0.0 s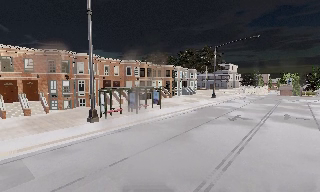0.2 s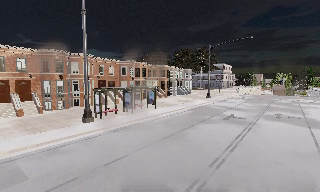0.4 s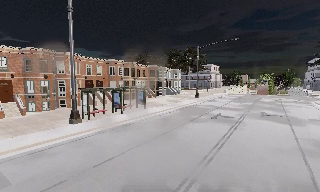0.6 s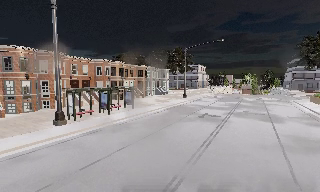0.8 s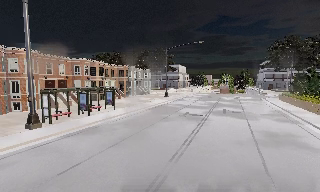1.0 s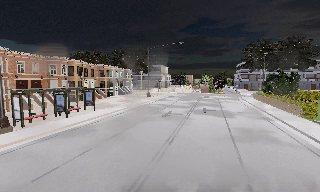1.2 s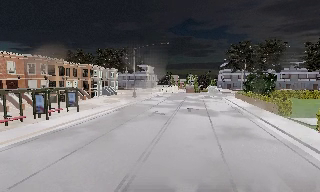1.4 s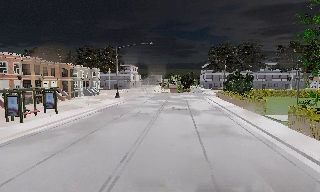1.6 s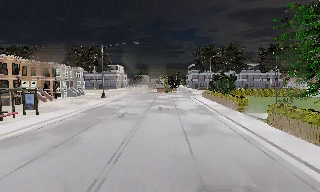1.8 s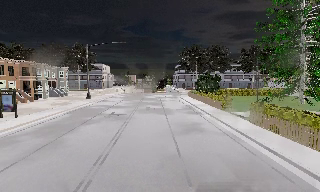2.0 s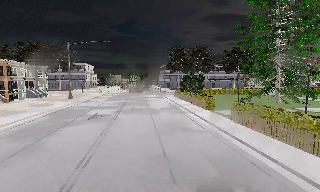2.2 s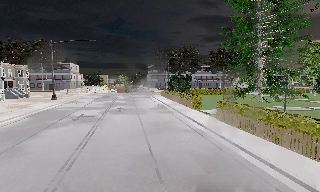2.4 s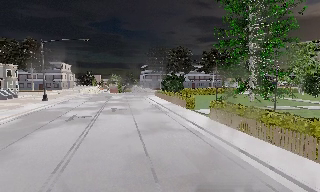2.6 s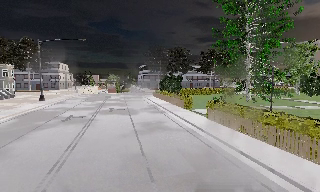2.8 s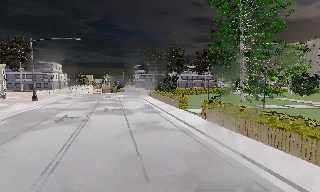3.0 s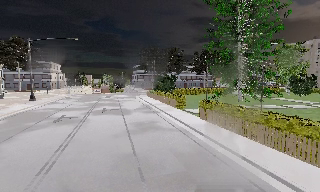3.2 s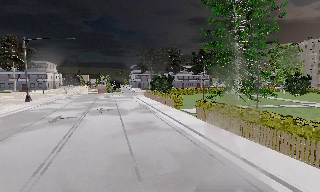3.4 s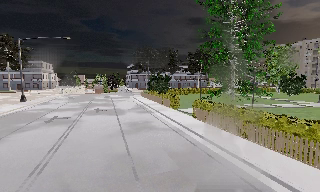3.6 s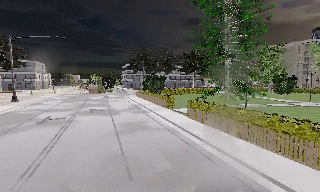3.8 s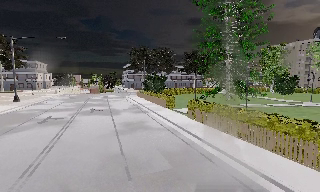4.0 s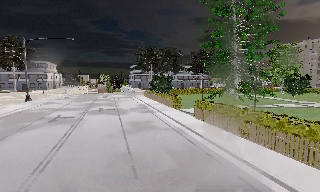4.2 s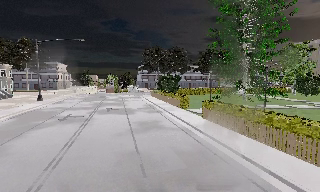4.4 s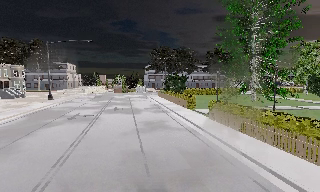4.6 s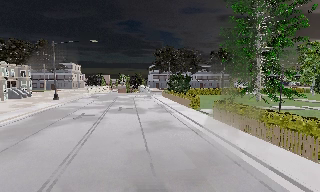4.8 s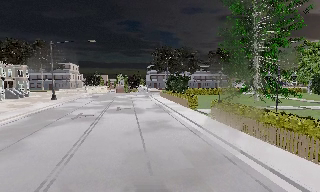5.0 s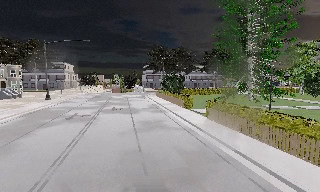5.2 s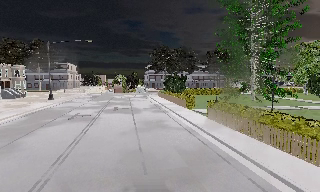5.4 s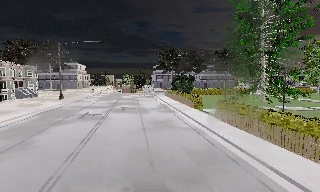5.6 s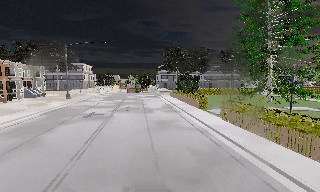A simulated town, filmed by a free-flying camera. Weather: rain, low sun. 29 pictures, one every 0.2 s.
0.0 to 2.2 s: The camera swings to its right by about 50 degrees, and the scene slides to the left.
2.2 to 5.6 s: The camera travels backward and to its right, about 1 m, so what stands in front gets smaller.
The film runs backward here.
